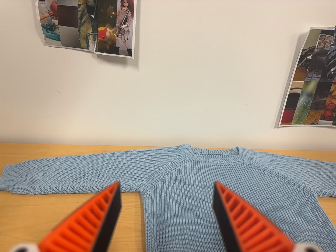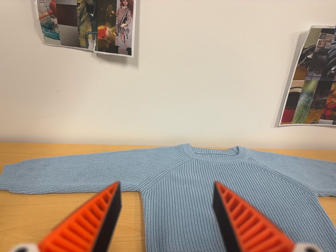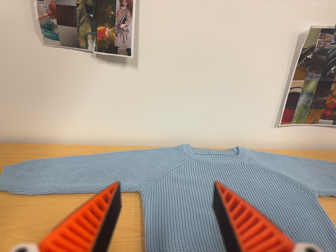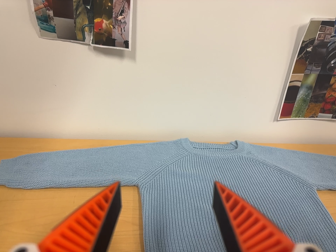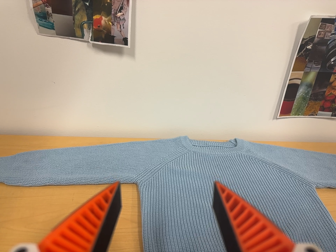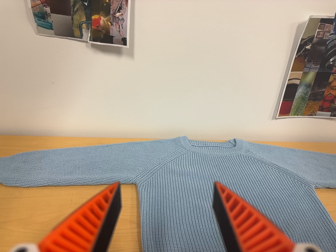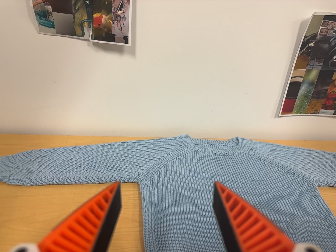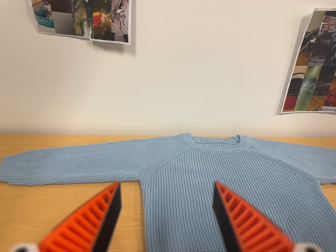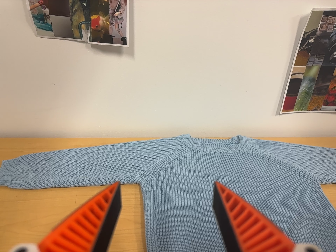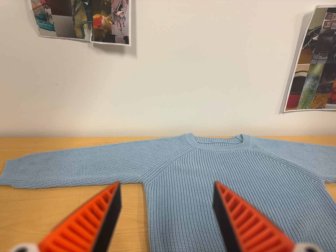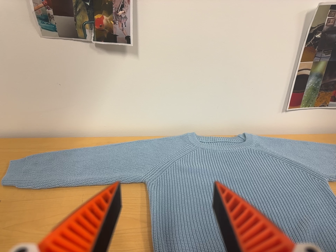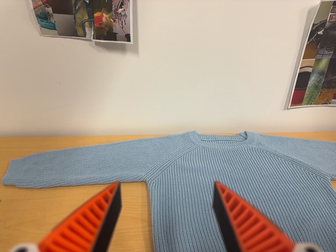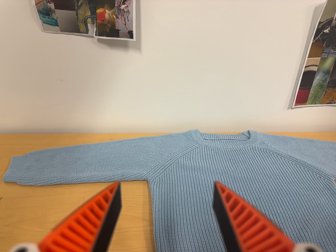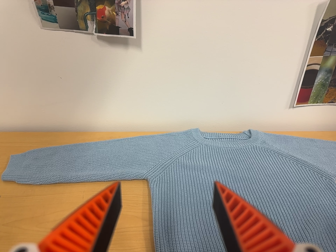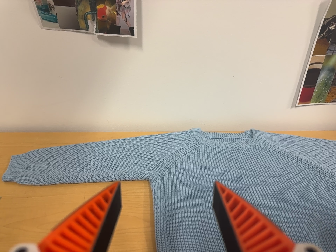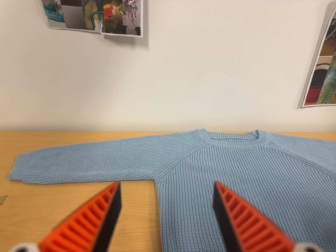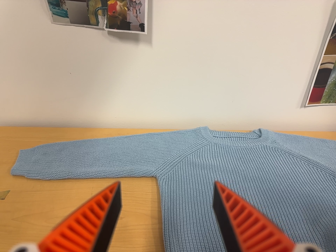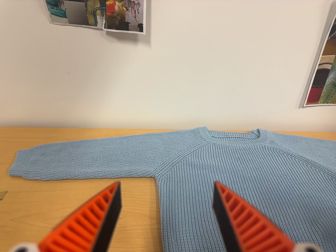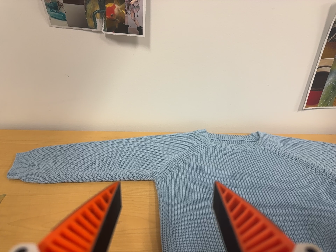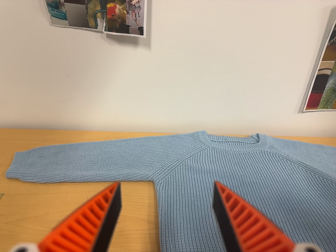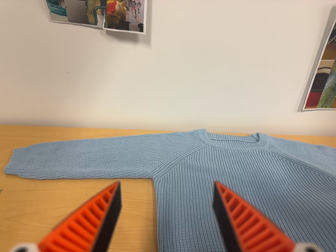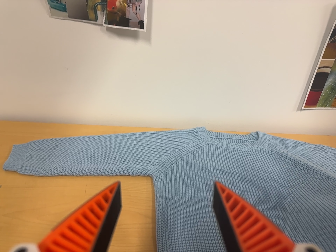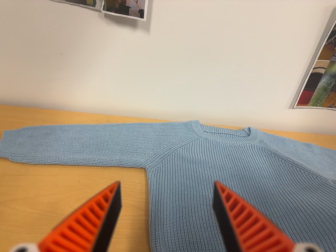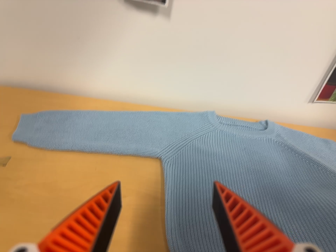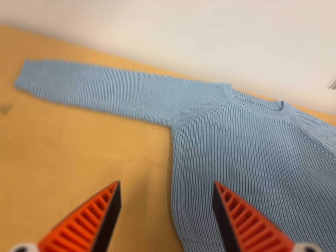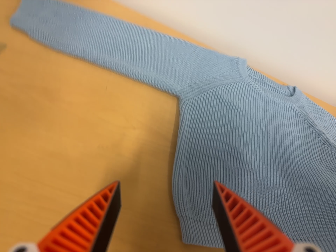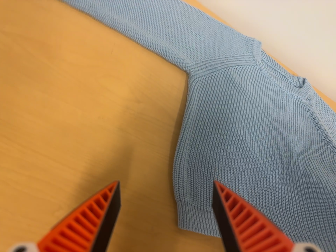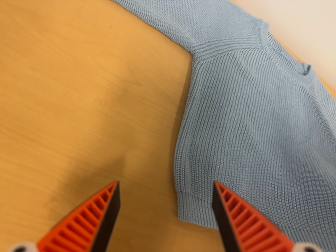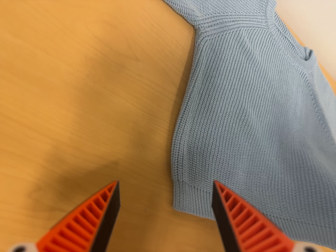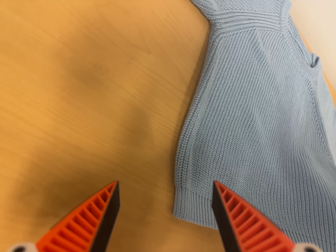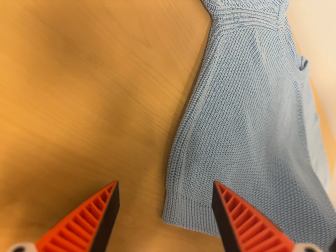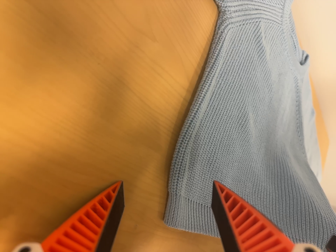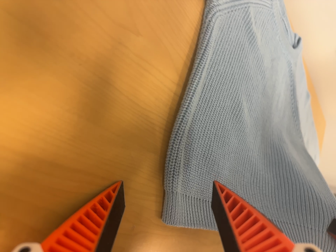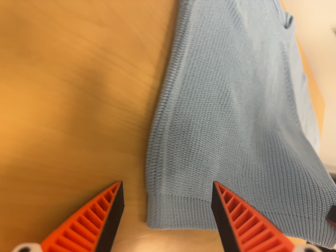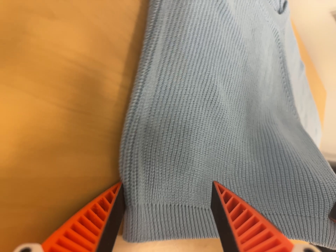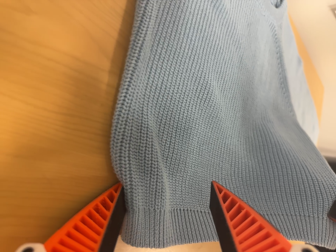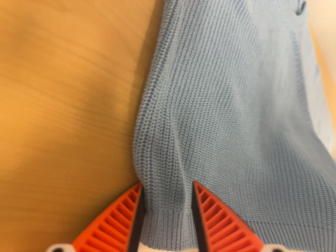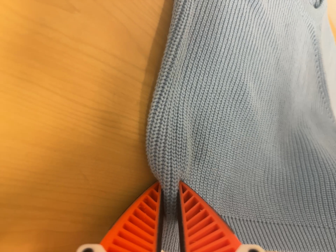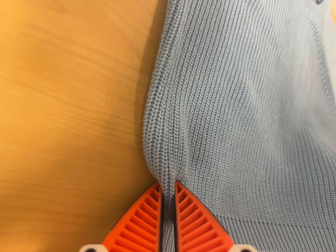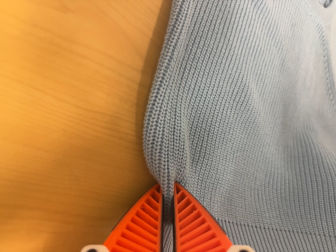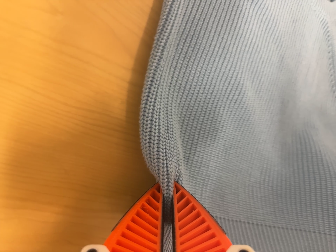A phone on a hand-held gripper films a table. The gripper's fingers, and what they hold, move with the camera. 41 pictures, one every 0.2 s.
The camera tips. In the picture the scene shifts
upward.
0.0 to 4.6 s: The camera travels forward, about 7 cm, so what stands in front looms larger. Its aim tips toward the bottom of its view by about 10 degrees, and the scene shifts upward.
4.6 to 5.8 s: The camera pans to its right by about 15 degrees. It travels forward and to its left, about 22 cm. Its aim tips toward the bottom of its view by about 35 degrees, and the scene shifts upward. It rolls about its line of sight by about 35 degrees, and the scene rotates clockwise.
5.8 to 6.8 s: The camera travels forward and toward the top of its view, about 10 cm, so what stands in front looms larger. Its aim tips toward the bottom of its view by about 15 degrees.
6.8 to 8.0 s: The camera shifts only a little, or ends up much as it began.
The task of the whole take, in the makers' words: fold up.
The film runs forward here.
